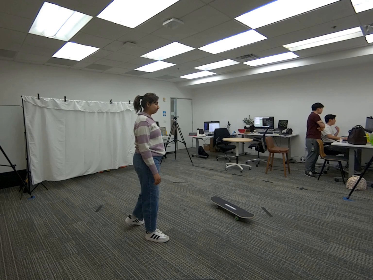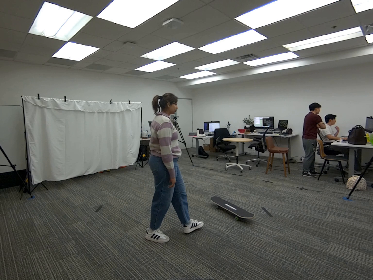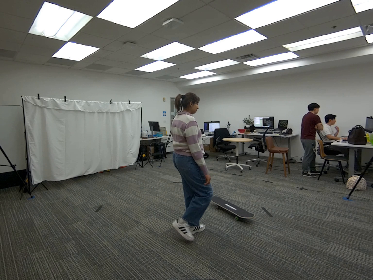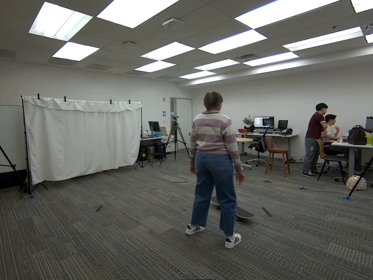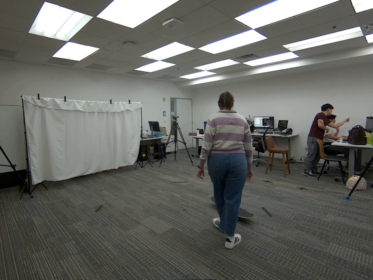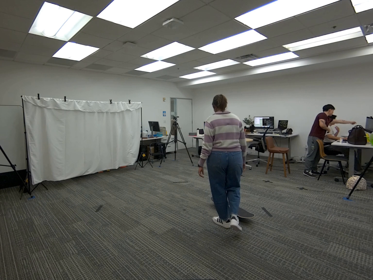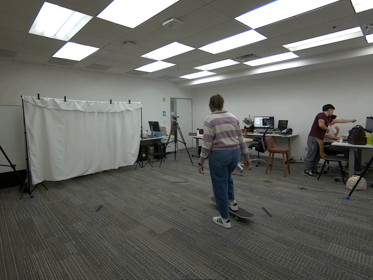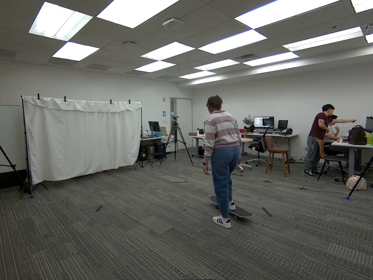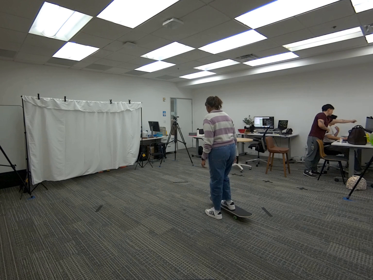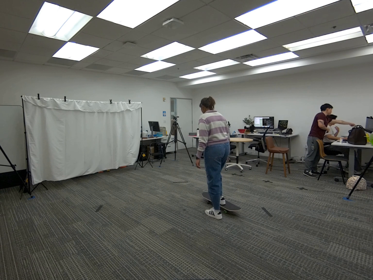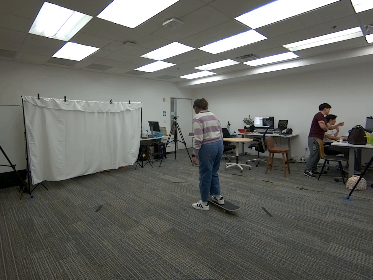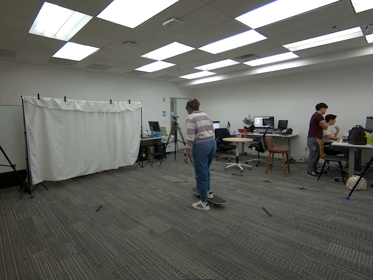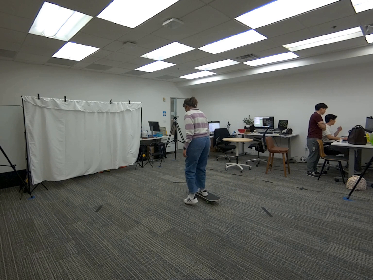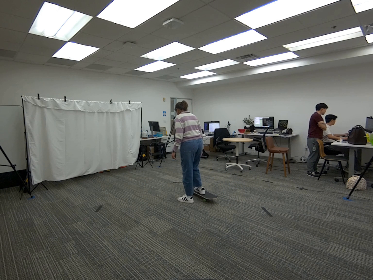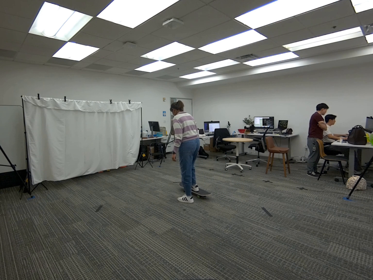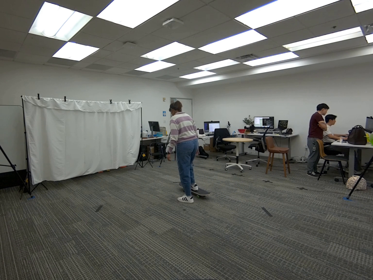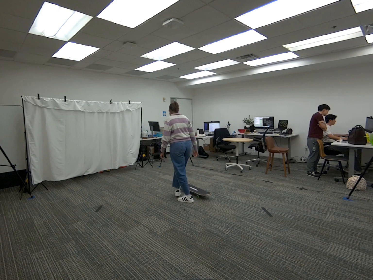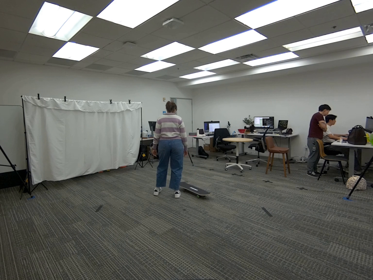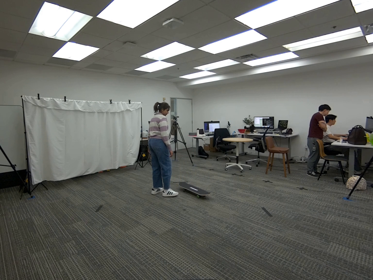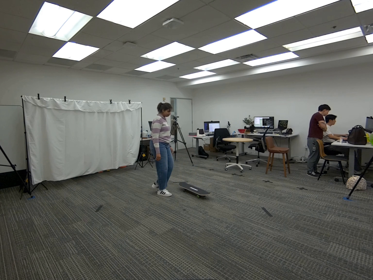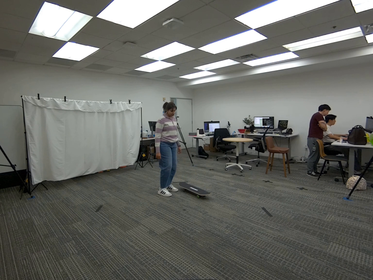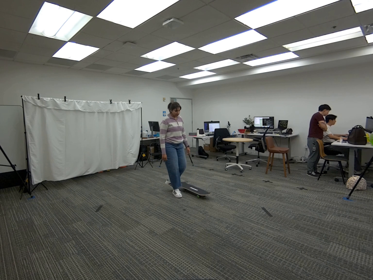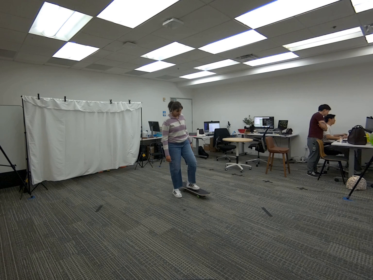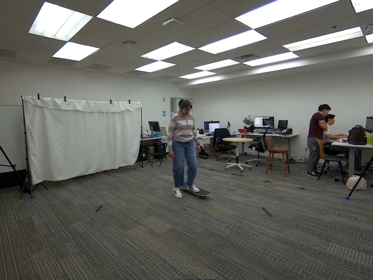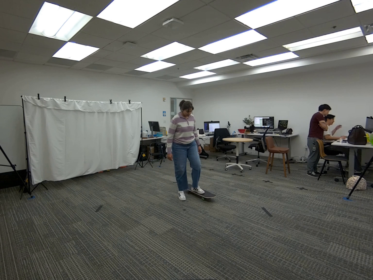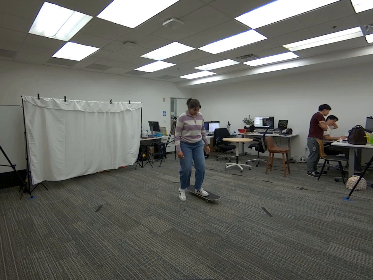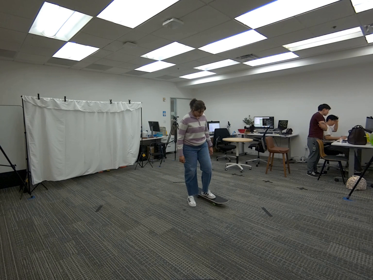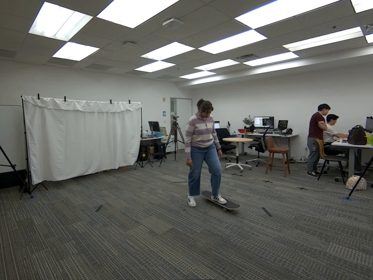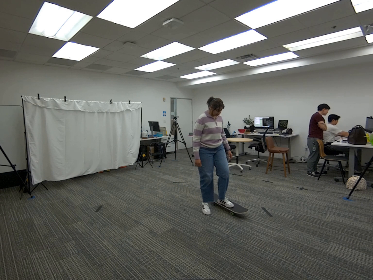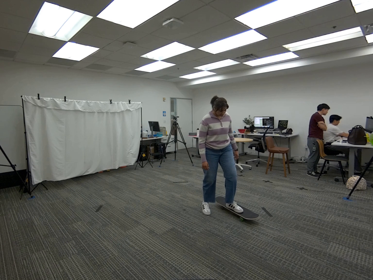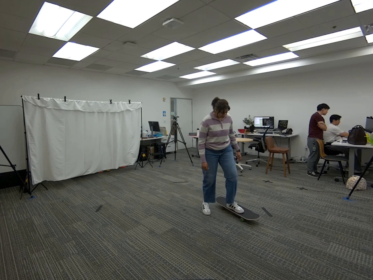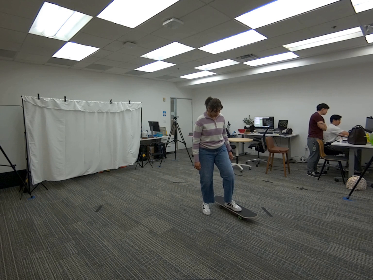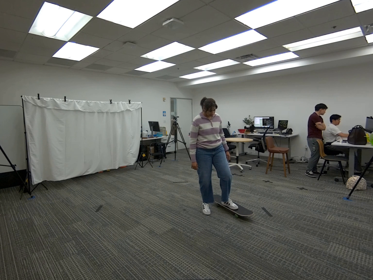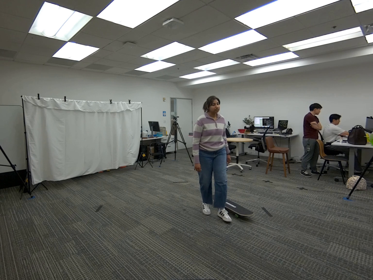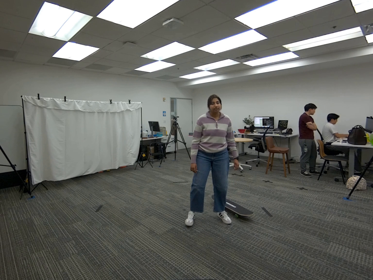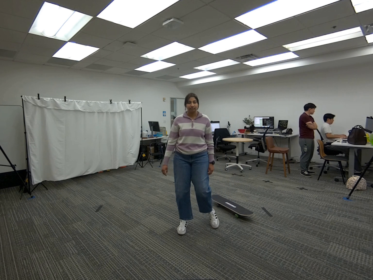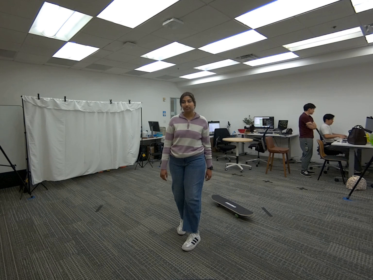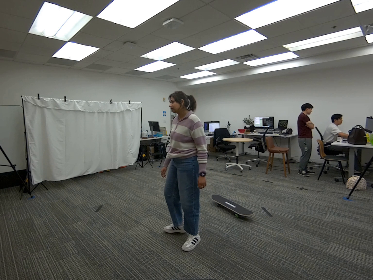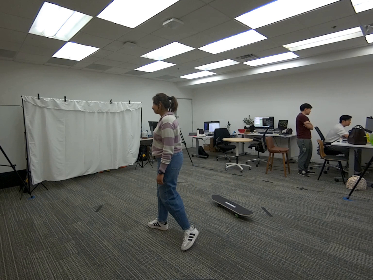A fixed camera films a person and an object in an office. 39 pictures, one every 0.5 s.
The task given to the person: Walk to the skateboard on the ground. Place one of your foot on the skateboard, and use the other foot to push you and the skateboard around the ground within the bounding areaa. When you are done, step off the skateboard.
